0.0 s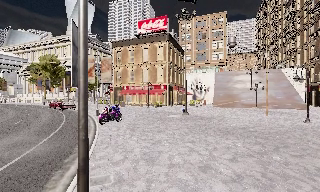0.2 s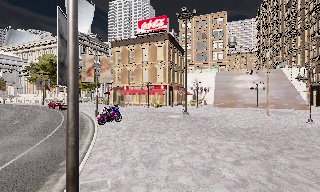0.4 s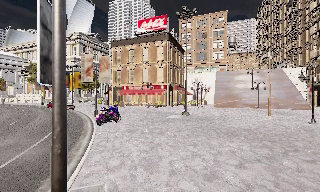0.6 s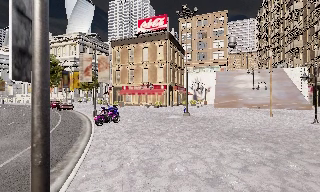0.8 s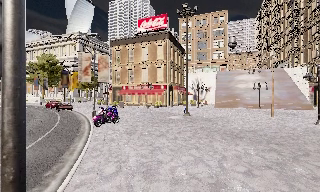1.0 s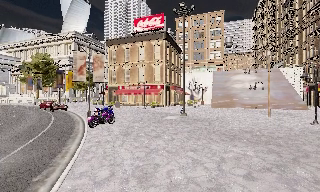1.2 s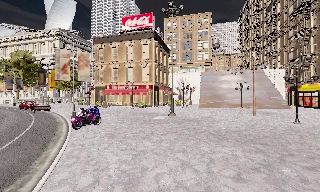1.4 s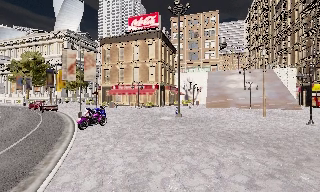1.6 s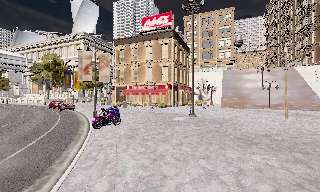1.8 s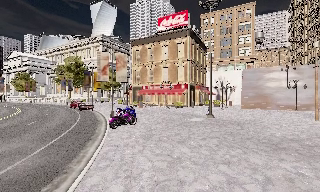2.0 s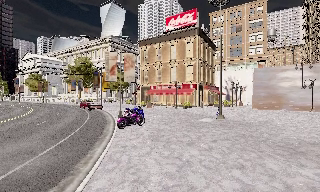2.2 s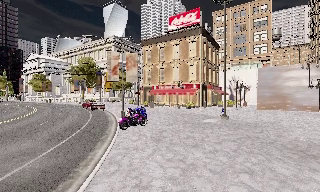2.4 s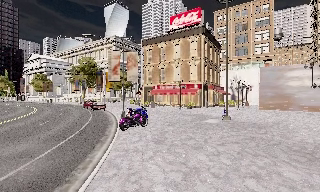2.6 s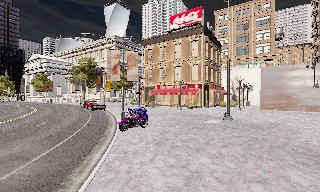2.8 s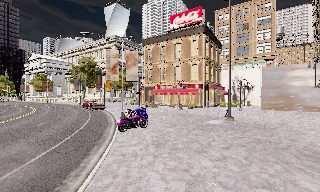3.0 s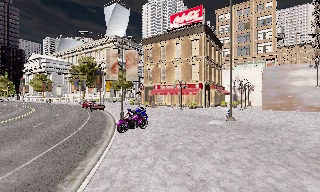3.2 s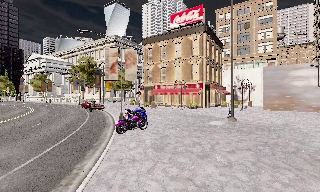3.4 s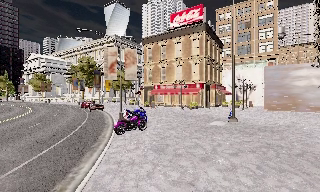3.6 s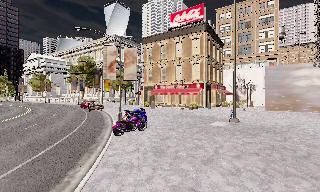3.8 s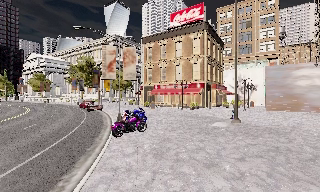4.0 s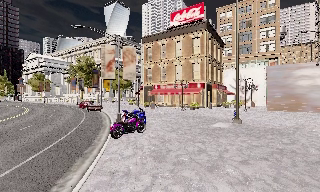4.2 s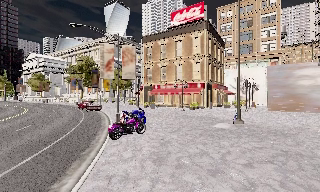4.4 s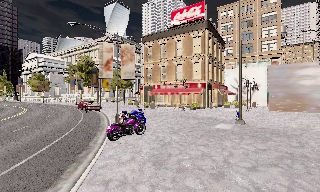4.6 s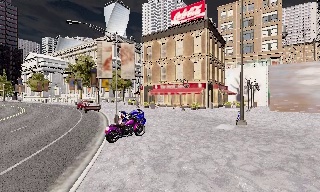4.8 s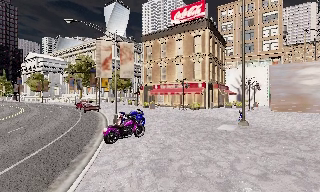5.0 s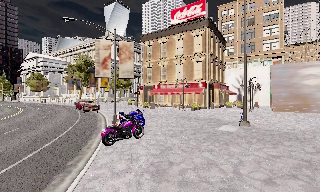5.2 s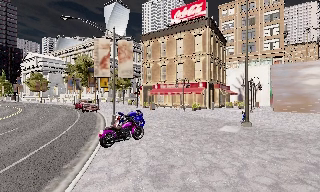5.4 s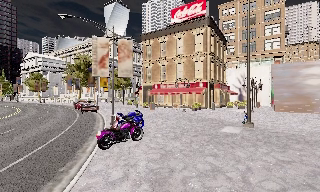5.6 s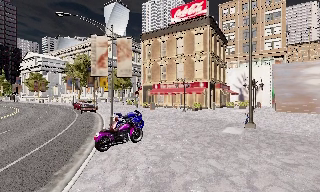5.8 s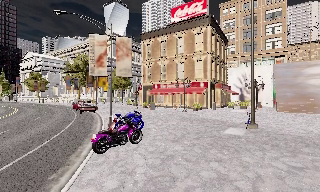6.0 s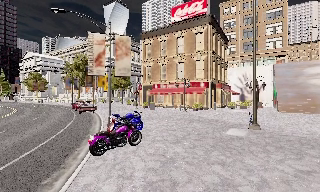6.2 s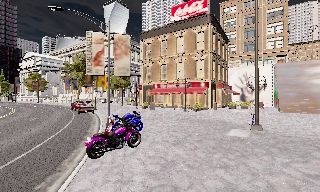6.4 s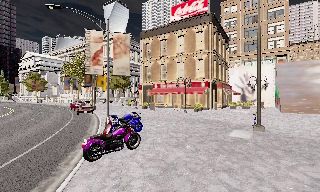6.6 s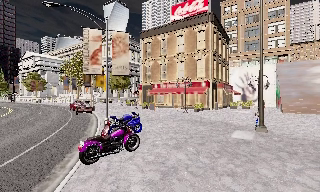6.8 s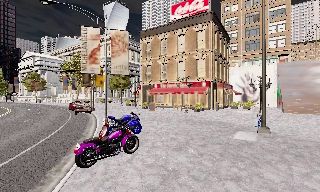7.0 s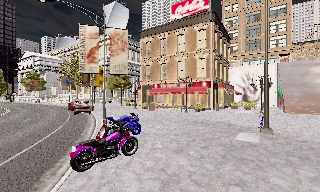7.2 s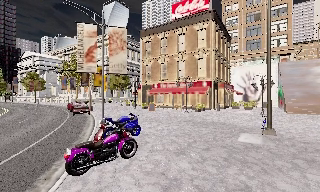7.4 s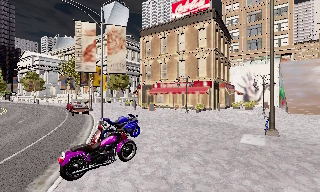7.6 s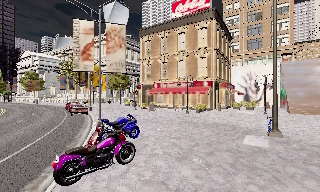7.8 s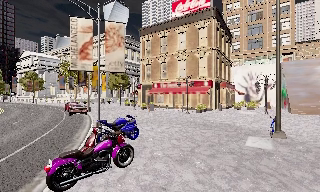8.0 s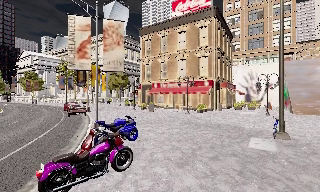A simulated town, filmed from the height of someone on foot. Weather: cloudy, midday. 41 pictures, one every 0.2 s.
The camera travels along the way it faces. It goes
forward.
0.0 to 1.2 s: The camera travels forward, about 1.5 m, so what stands in front looms larger.
1.2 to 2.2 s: The camera swings to its left by about 15 degrees, and the scene slides to the right. It travels forward, about 1 m, so what stands in front looms larger.
2.2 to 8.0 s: The camera travels forward, about 7 m, so what stands in front looms larger.
The film runs forward here.
